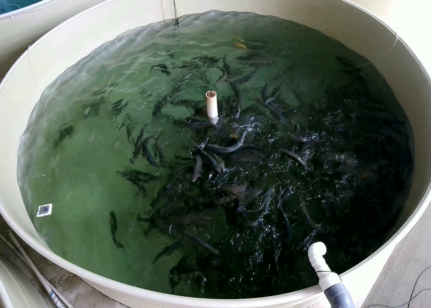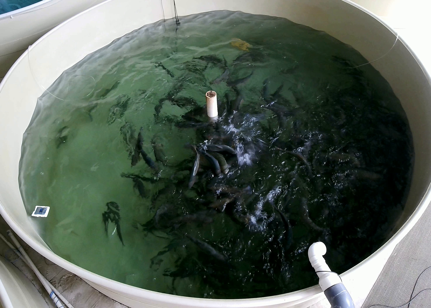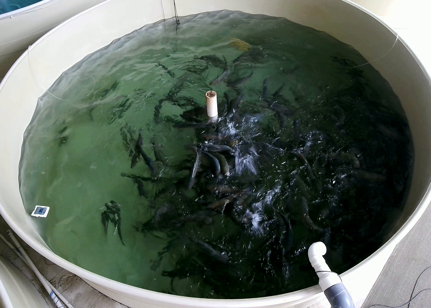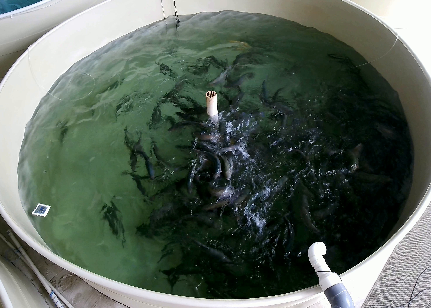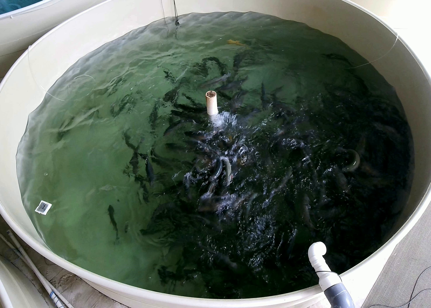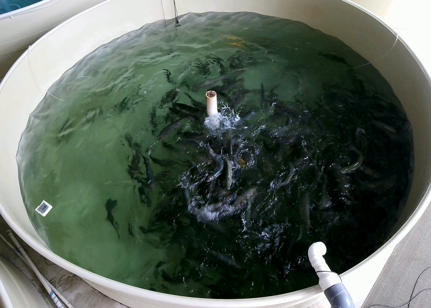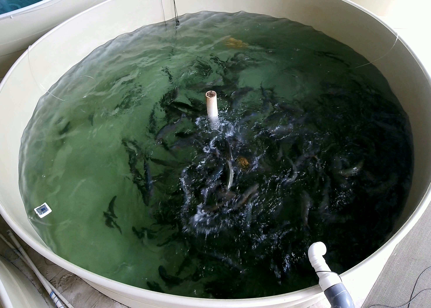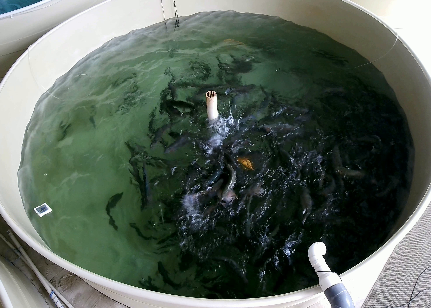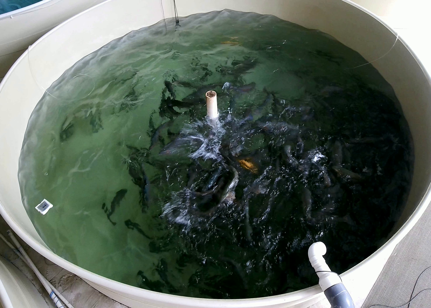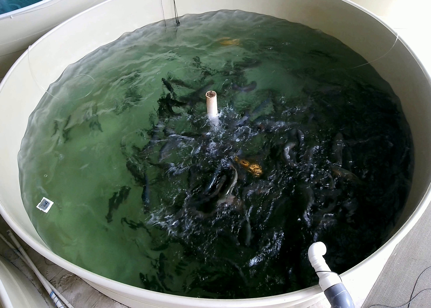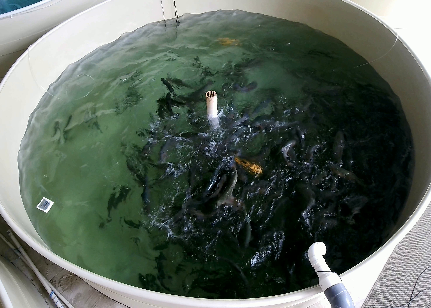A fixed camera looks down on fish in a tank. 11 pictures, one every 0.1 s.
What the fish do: Strong feeding.
